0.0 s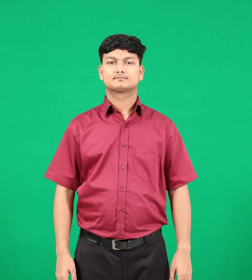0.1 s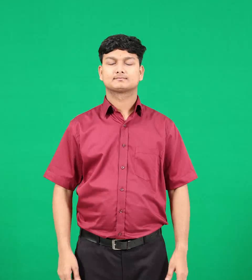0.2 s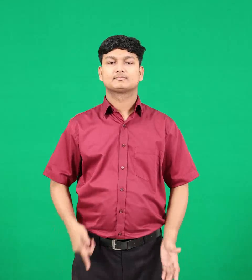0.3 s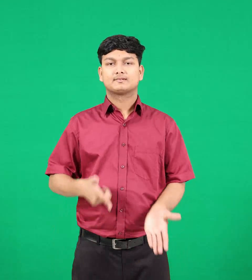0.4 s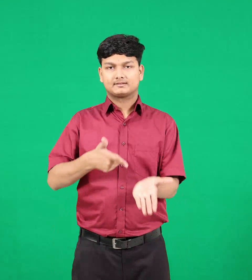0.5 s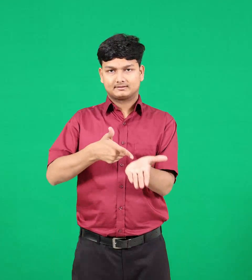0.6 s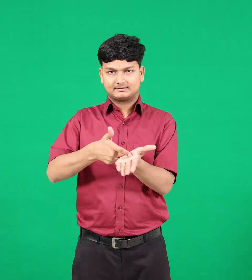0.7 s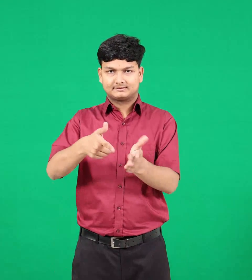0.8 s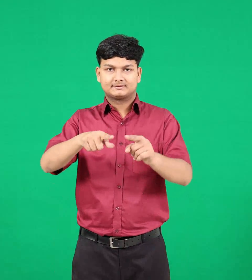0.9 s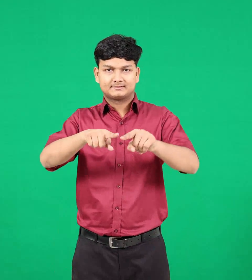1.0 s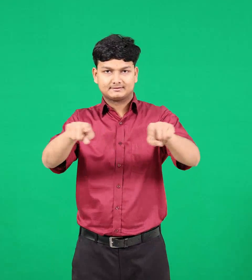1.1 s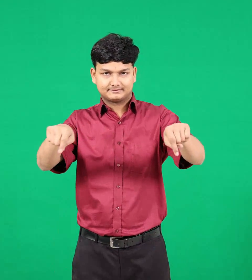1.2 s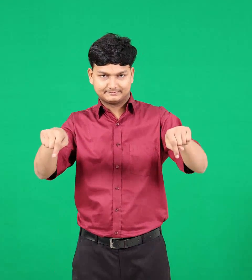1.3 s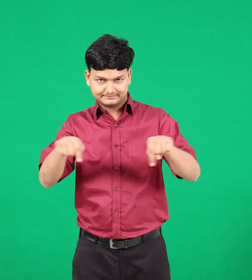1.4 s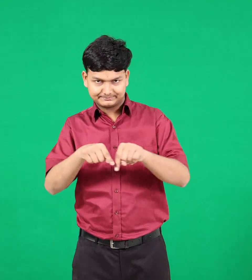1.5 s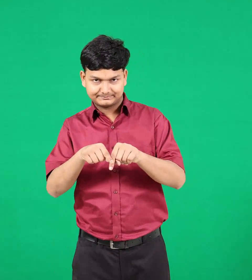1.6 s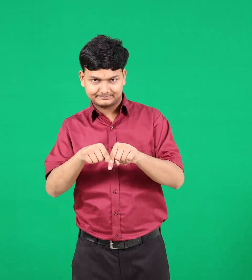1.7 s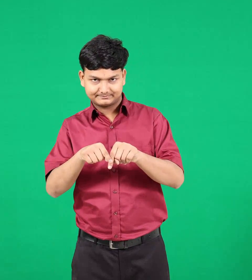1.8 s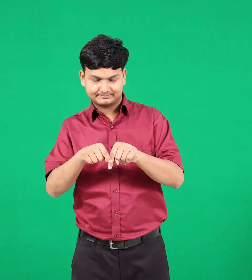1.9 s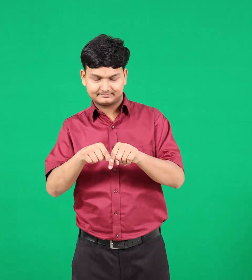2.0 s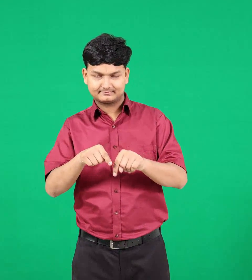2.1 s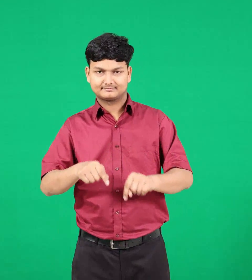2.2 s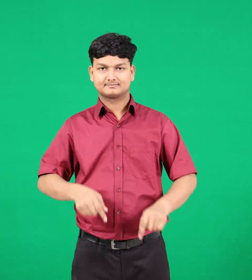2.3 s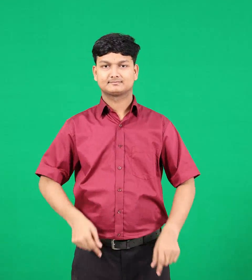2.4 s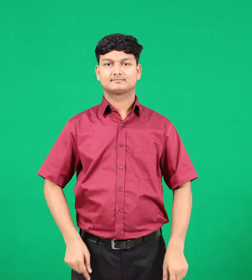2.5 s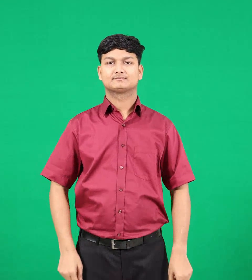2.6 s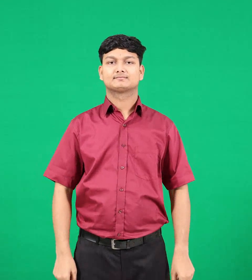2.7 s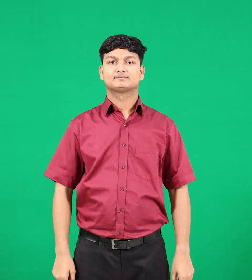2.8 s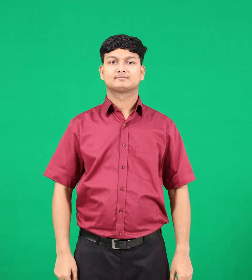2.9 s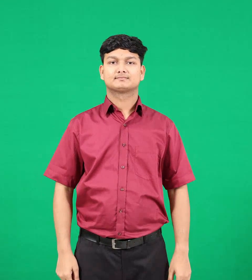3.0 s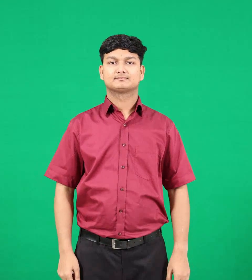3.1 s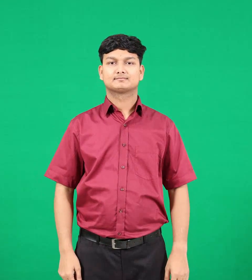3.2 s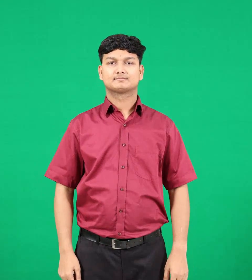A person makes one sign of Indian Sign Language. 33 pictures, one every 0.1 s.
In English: farm
